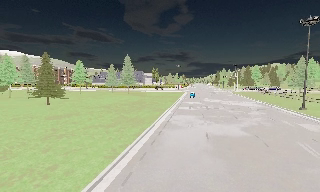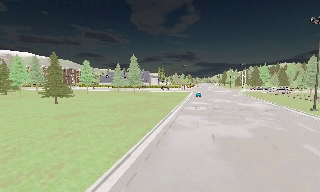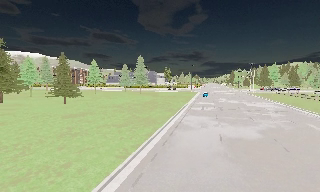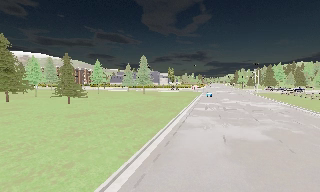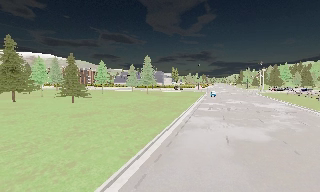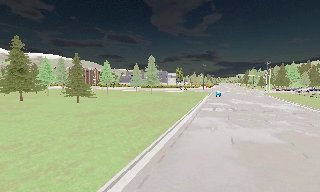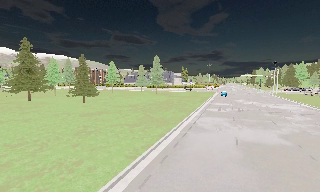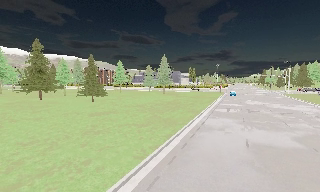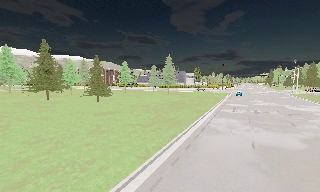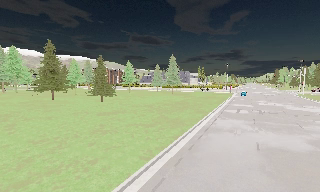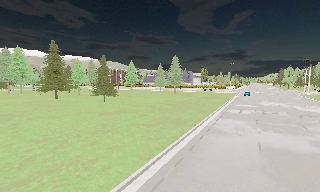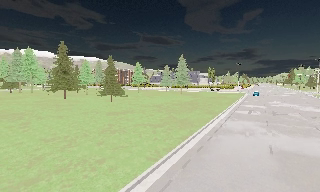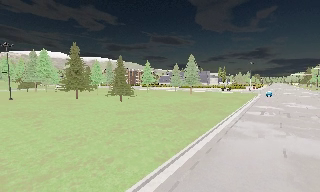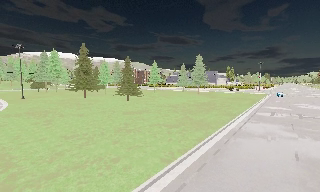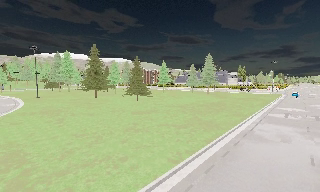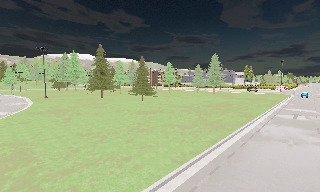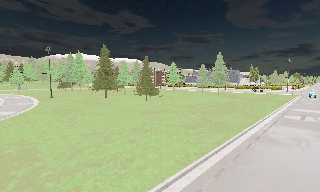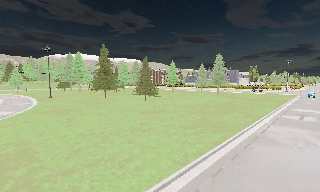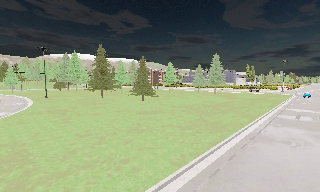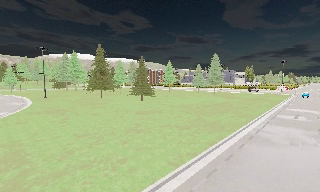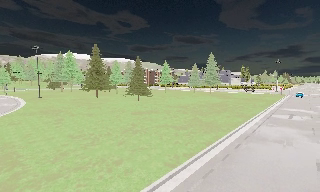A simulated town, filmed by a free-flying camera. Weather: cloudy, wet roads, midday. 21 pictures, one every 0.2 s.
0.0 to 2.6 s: The camera swings to its left by about 25 degrees, and the scene slides to the right. It travels forward and to its right, about 1 m, so what stands in front looms larger.
2.6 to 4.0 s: The camera shifts only a little, or ends up much as it began.
The film runs forward here.
